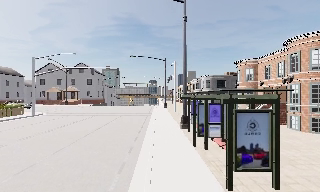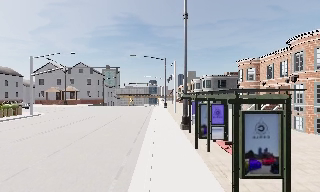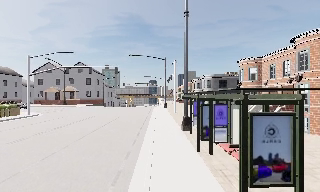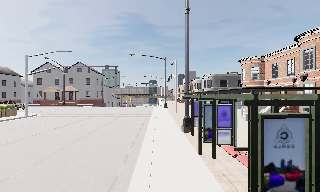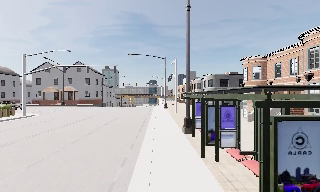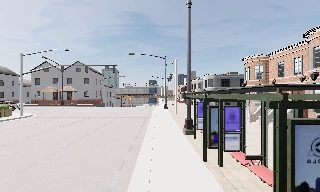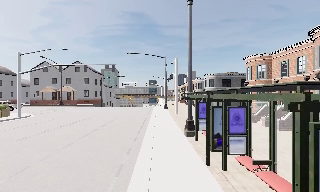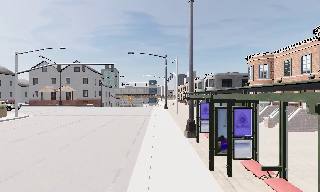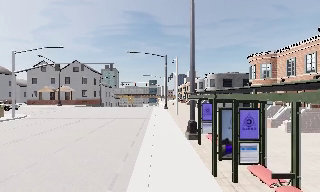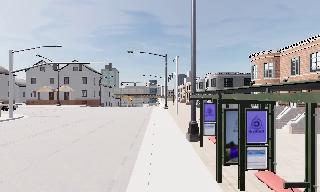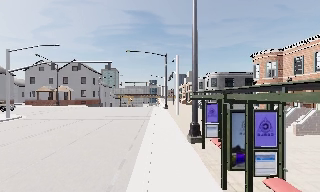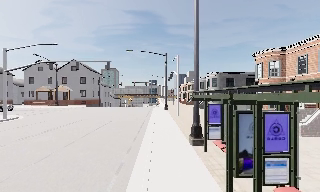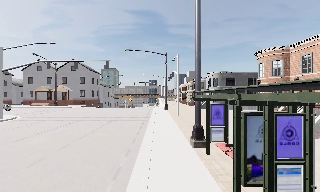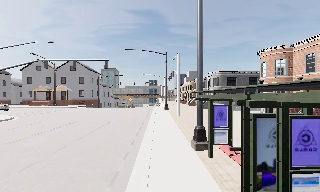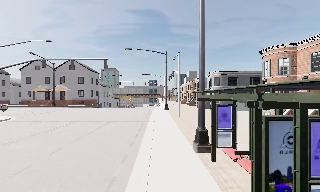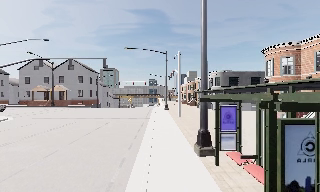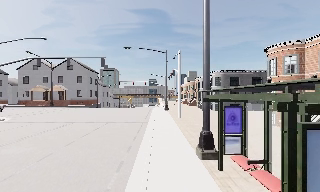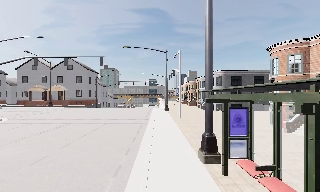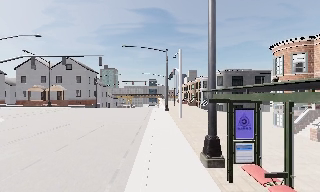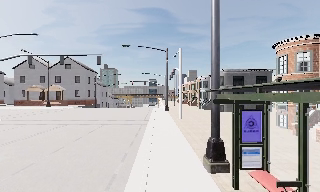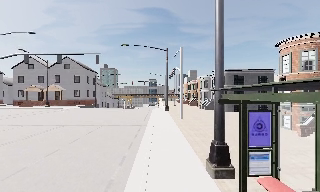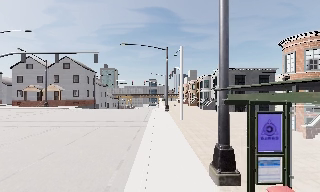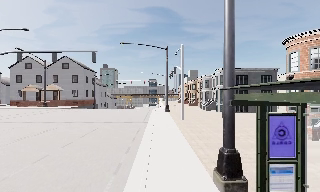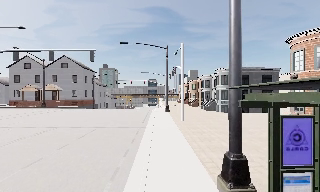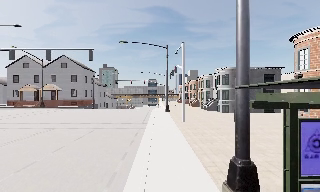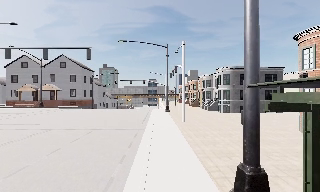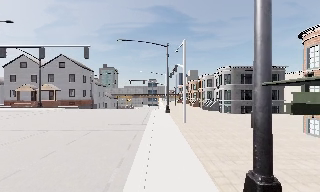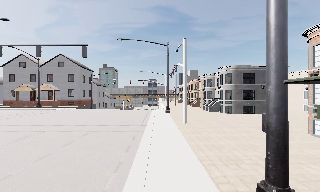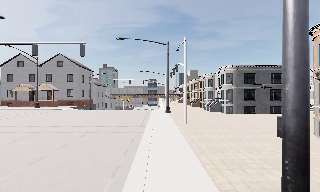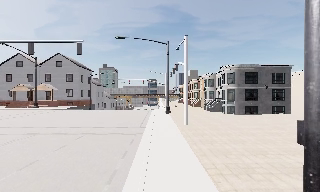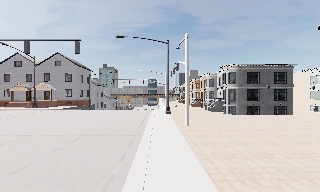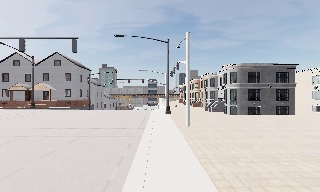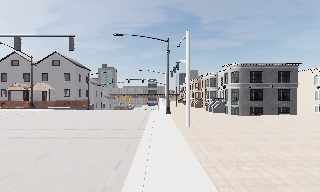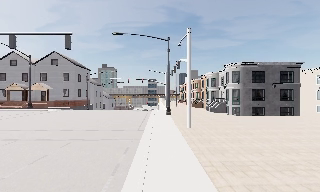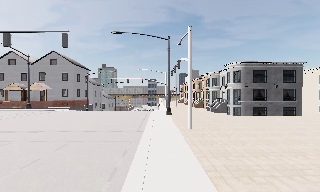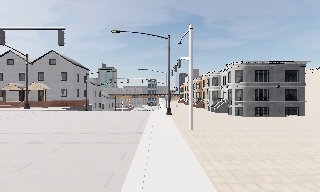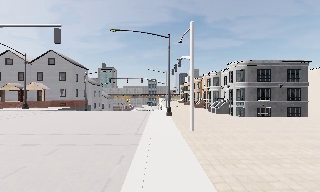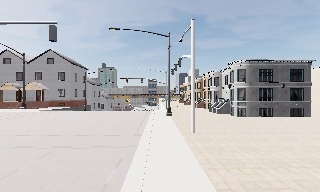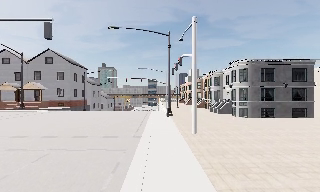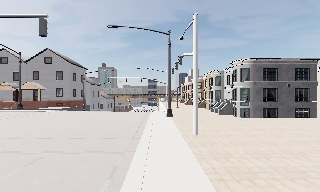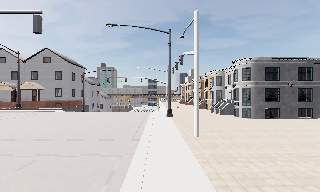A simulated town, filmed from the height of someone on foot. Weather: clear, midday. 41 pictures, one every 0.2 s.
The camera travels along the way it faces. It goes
forward.
0.0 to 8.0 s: The camera travels forward, about 15 m, so what stands in front looms larger.
The film runs forward here.
